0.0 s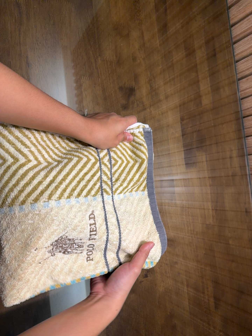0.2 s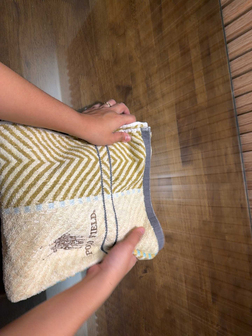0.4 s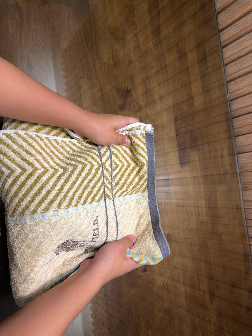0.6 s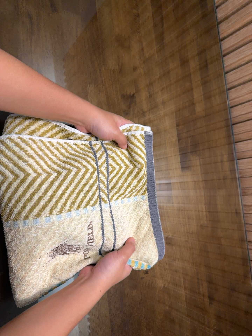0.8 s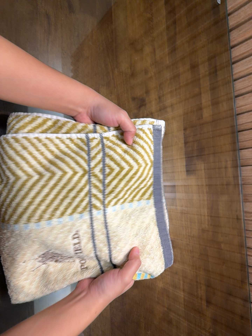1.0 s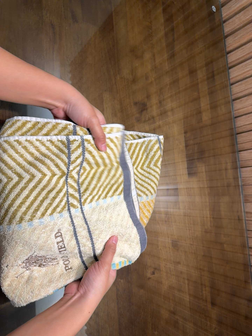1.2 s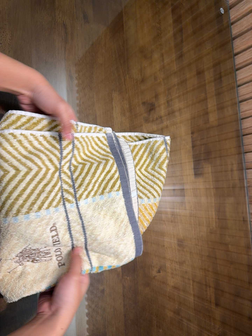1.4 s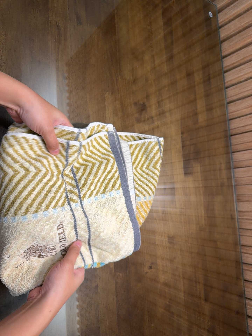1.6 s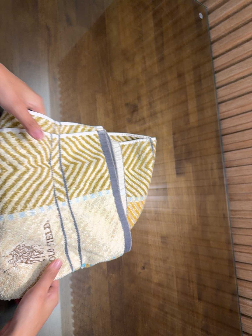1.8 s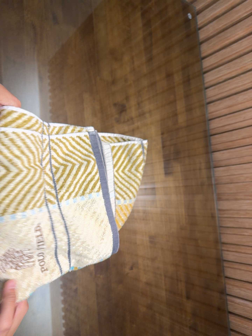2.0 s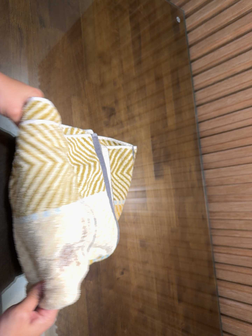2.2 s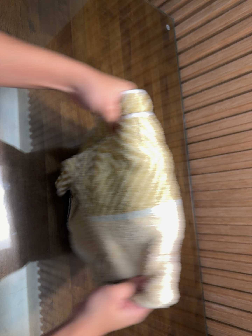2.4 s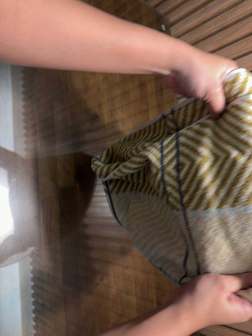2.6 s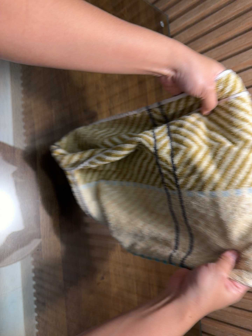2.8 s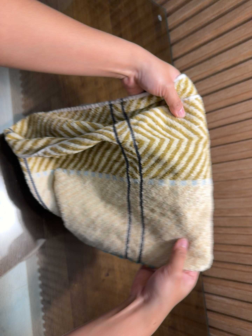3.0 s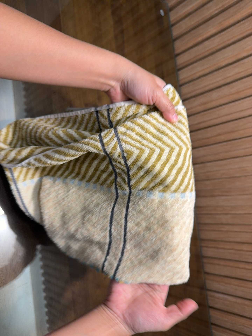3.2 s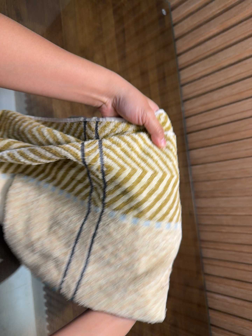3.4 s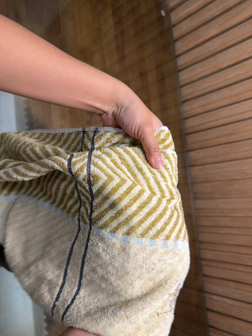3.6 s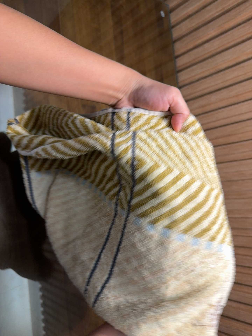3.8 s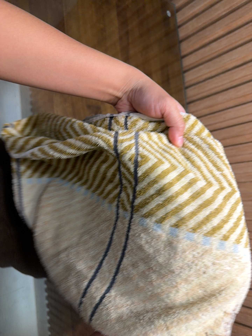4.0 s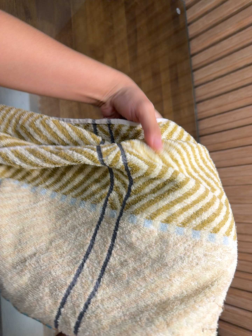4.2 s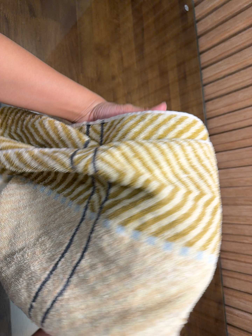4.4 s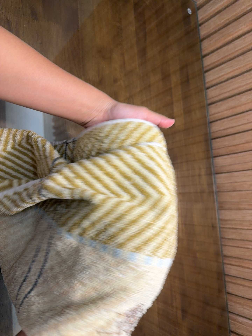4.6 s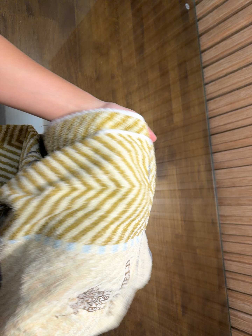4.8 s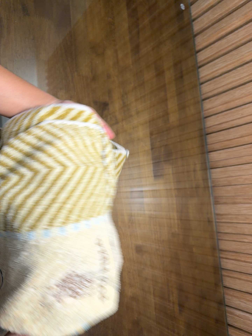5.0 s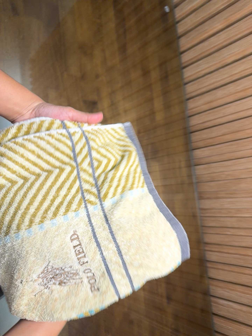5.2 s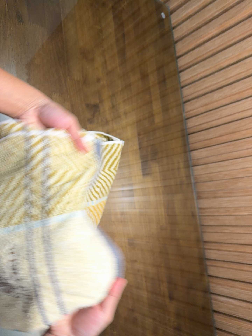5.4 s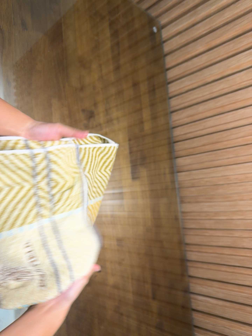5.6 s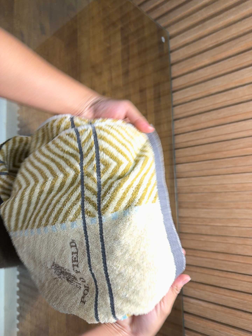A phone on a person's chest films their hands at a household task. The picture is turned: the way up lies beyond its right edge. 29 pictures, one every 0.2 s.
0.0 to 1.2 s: The camera travels to its left and backward, about 10 cm.
1.2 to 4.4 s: The camera travels to its right, about 7 cm, so close, fixed things drift to the left.
4.4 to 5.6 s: The camera pans to its right by about 10 degrees. It travels backward and to its left, about 12 cm, so what stands in front gets smaller.
The film runs backward here.
